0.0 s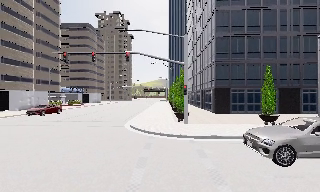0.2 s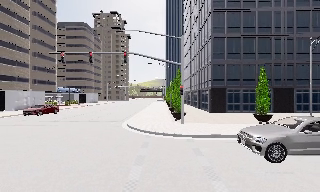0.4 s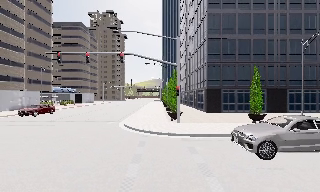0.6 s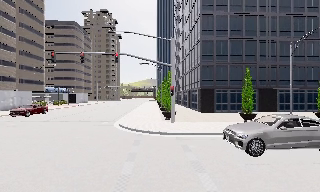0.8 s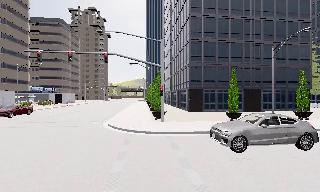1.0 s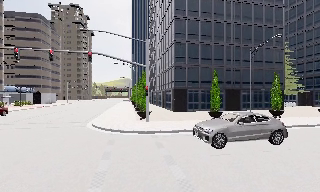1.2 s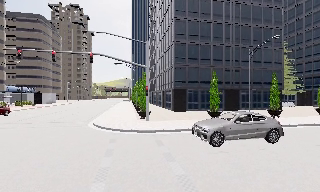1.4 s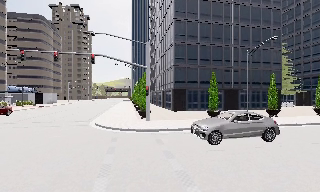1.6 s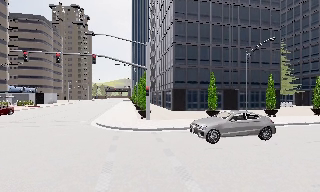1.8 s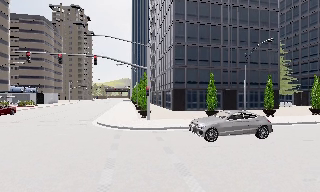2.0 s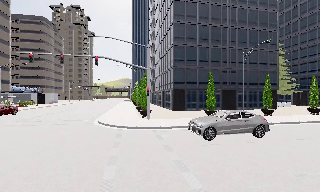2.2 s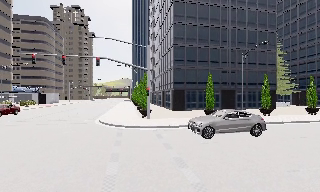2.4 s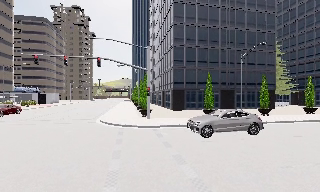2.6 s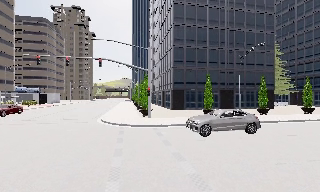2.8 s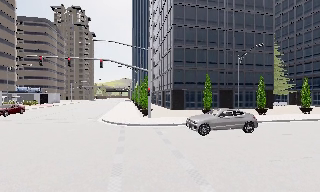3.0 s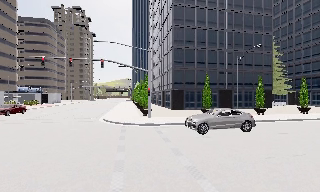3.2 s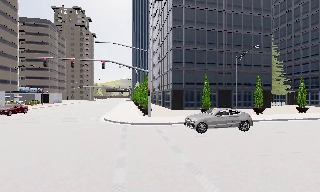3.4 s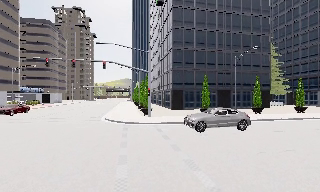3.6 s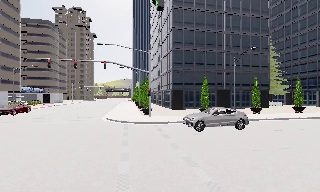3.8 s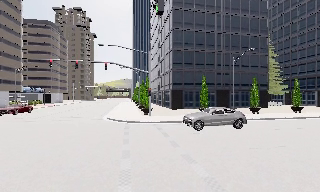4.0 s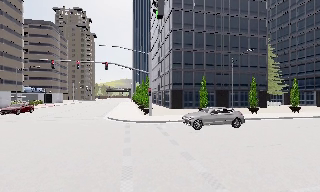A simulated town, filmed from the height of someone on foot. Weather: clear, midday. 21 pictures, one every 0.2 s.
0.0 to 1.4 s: The camera pans to its right, which is clockwise from overhead, by about 15 degrees. It travels backward, about 1.5 m, so what stands in front gets smaller.
1.4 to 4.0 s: The camera travels backward, about 4 m, so what stands in front gets smaller.
The film runs backward here.
